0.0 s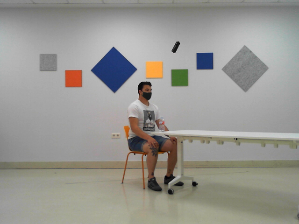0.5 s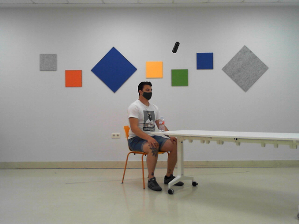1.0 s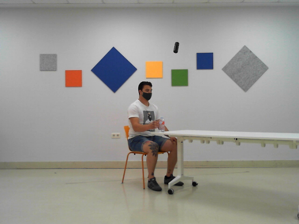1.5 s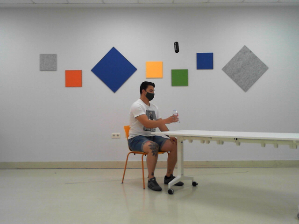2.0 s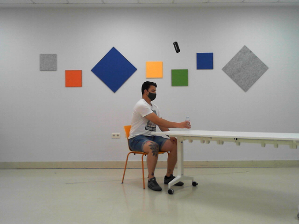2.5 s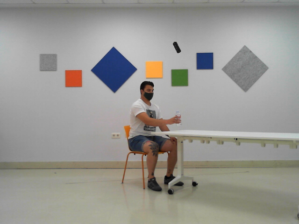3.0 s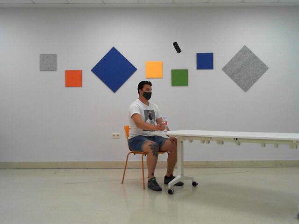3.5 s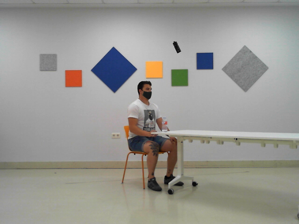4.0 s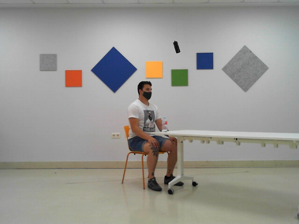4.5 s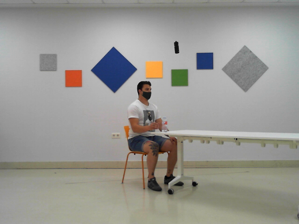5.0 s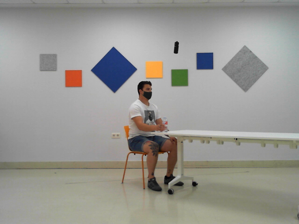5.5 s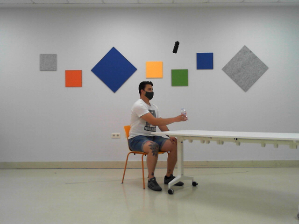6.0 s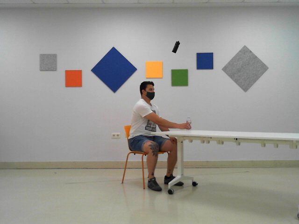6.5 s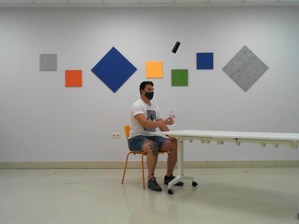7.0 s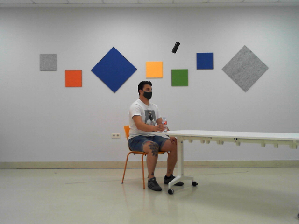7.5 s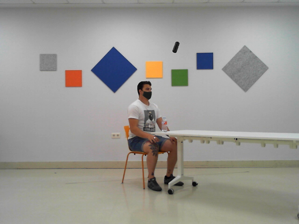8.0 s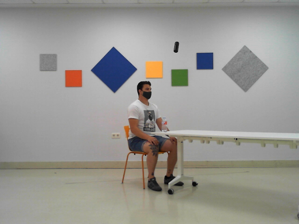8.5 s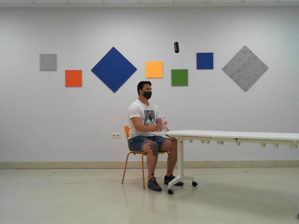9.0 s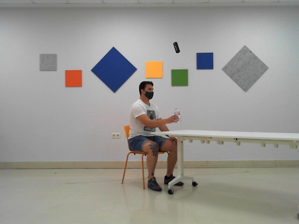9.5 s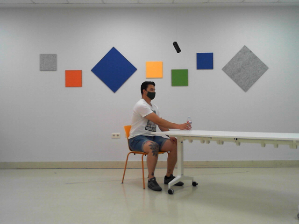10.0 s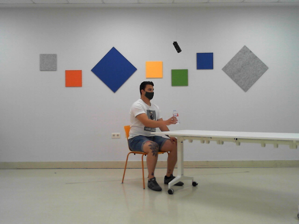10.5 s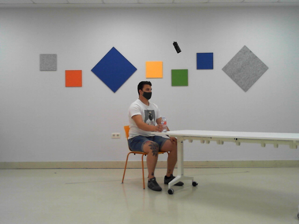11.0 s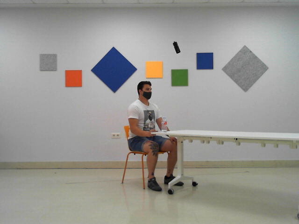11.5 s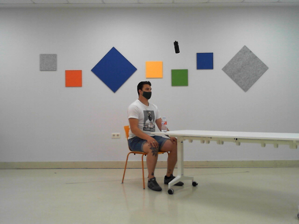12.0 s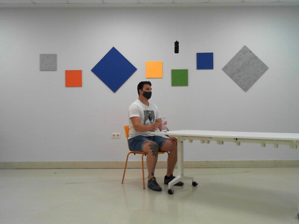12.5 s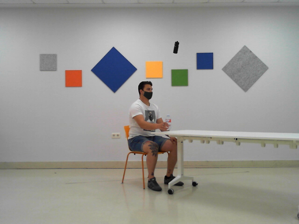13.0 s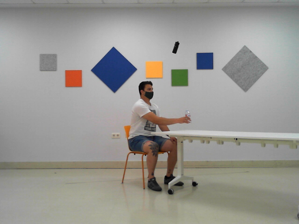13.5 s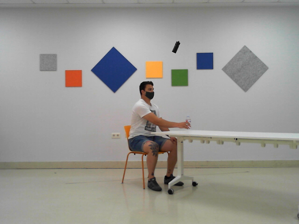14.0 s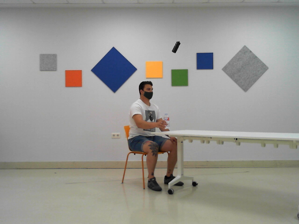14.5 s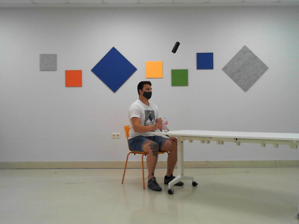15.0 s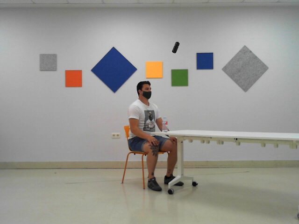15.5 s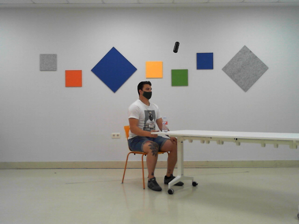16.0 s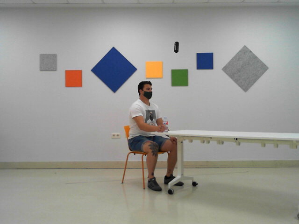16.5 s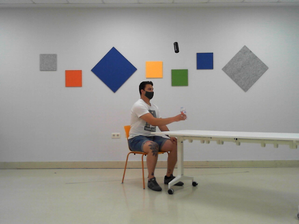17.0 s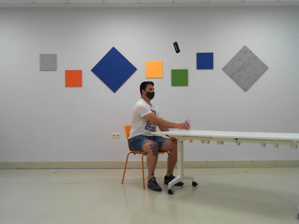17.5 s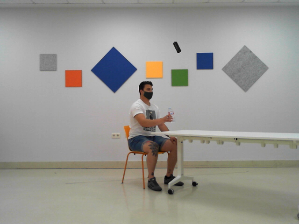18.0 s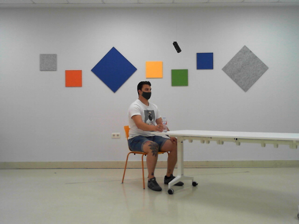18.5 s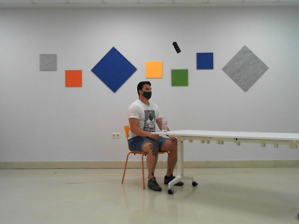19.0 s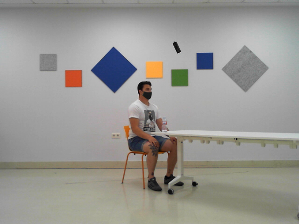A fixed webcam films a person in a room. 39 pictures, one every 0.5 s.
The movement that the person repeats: Move a bottle from side to side, right hand.
